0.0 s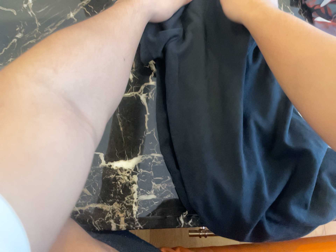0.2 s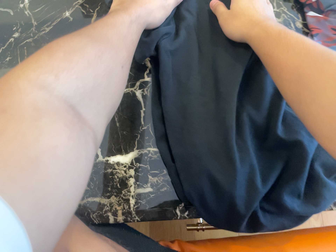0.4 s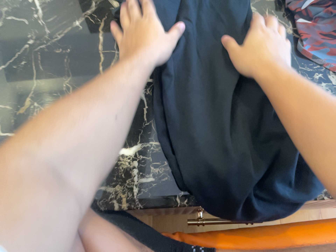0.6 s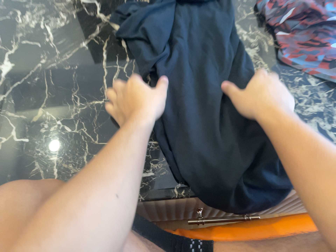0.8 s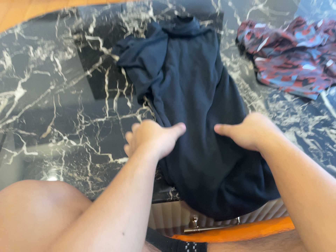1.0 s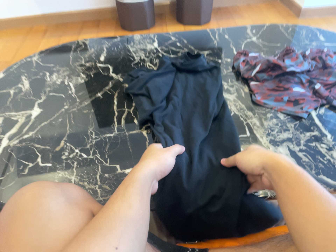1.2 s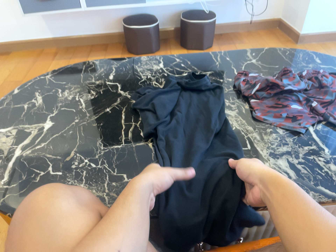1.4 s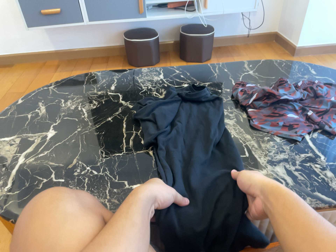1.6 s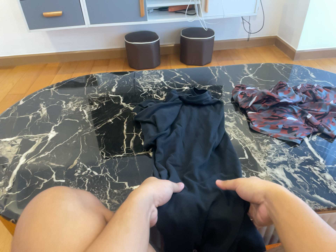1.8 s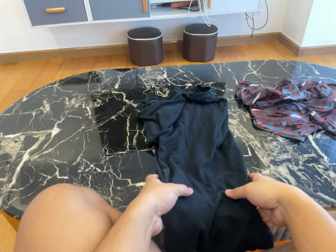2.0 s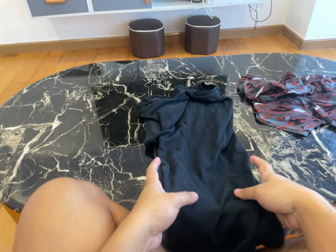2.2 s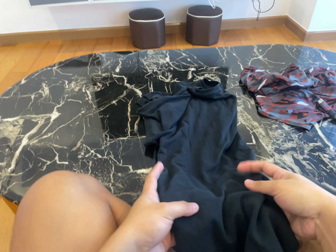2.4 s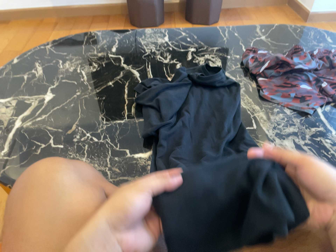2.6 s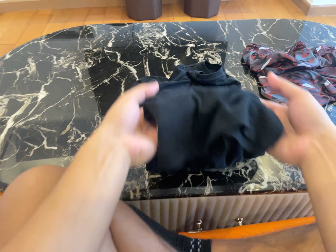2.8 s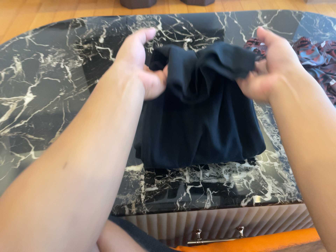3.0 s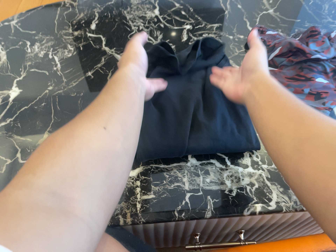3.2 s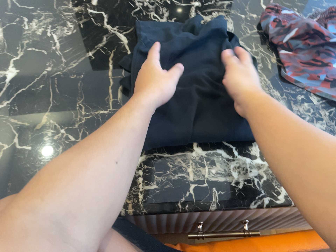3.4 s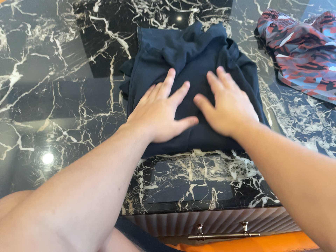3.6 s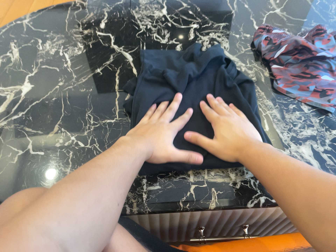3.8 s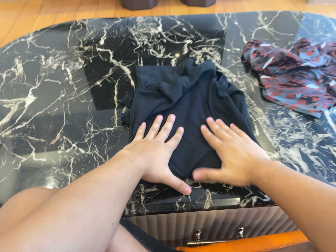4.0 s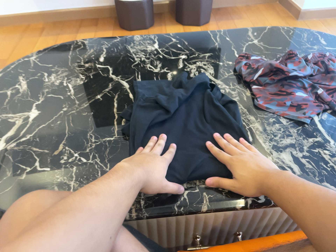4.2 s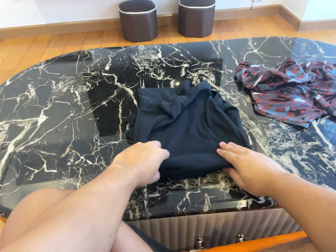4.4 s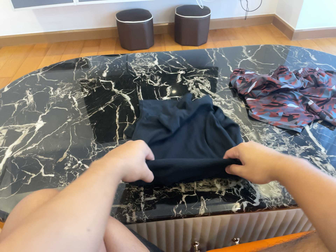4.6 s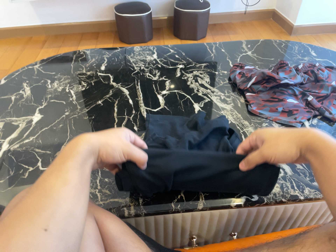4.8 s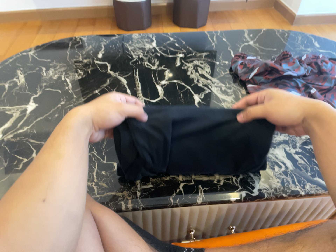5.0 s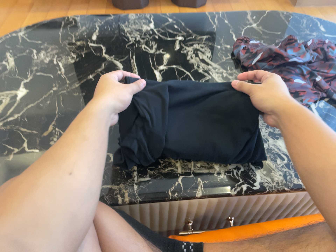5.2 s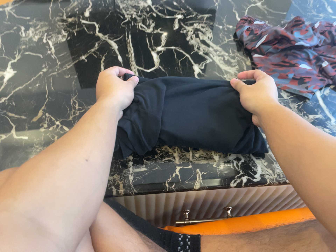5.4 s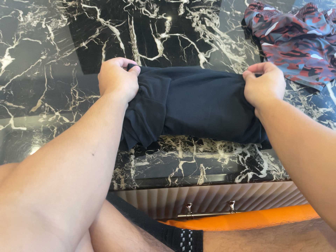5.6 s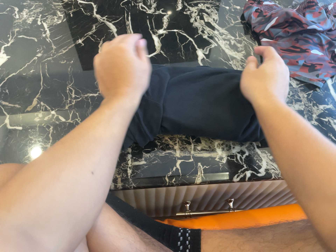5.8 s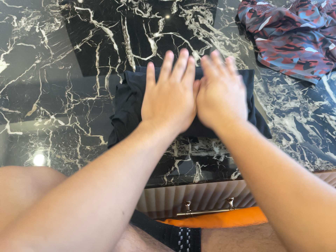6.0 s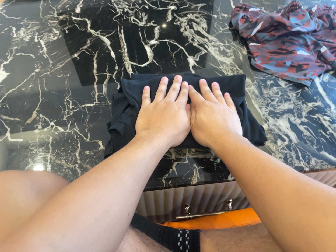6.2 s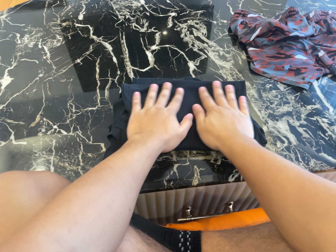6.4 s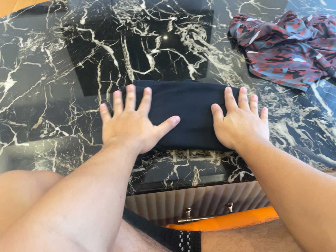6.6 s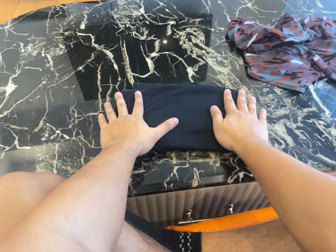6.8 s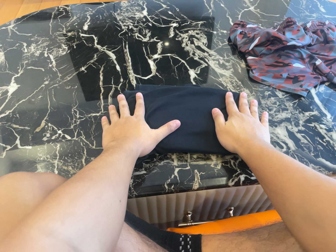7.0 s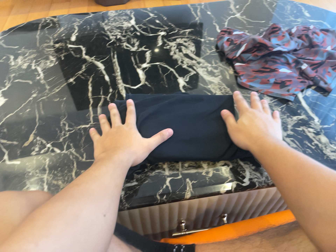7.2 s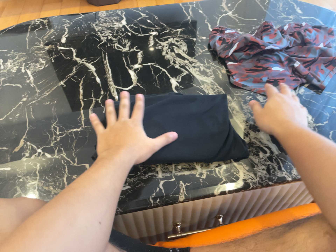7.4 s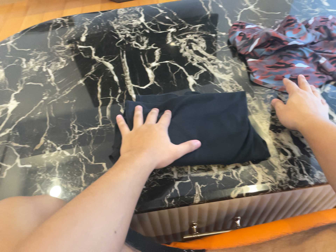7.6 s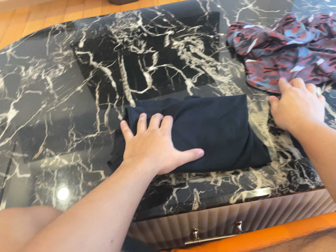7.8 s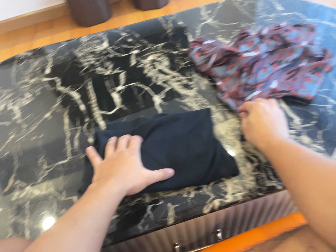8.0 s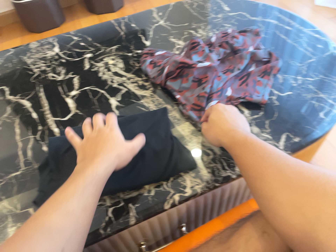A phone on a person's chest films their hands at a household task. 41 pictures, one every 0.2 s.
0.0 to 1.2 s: The camera travels backward and toward the bottom of its view, about 30 cm. Its aim tips toward the top of its view by about 30 degrees.
1.2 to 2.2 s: The camera shifts only a little, or ends up much as it began.
2.2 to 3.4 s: The camera travels forward and toward the top of its view, about 18 cm, so what stands in front looms larger. Its aim tips toward the bottom of its view by about 15 degrees.
3.4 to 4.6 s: The camera travels backward and toward the bottom of its view, about 16 cm, so what stands in front gets smaller. Its aim tips toward the top of its view by about 15 degrees.
4.6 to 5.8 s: The camera travels forward and toward the top of its view, about 12 cm, so what stands in front looms larger. Its aim tips toward the bottom of its view by about 15 degrees, and the scene shifts upward.
5.8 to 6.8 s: The camera shifts only a little, or ends up much as it began.
6.8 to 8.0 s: The camera travels to its right, about 10 cm, so close, fixed things drift to the left. It rolls about its line of sight by about 15 degrees, and the scene rotates counterclockwise.
The film runs forward here.
